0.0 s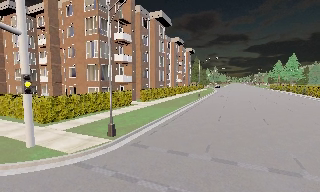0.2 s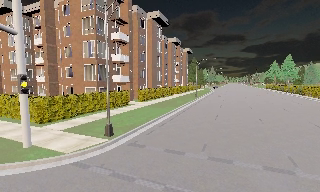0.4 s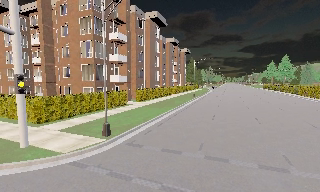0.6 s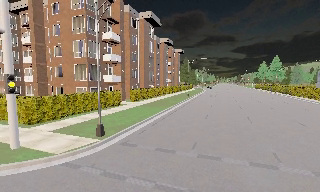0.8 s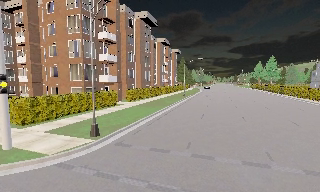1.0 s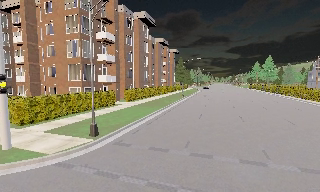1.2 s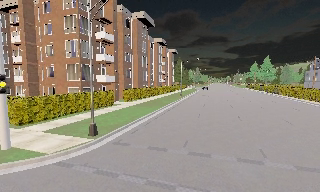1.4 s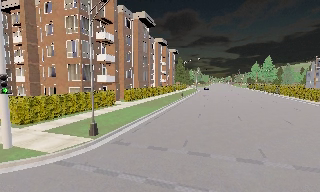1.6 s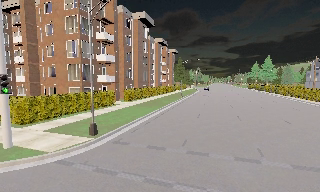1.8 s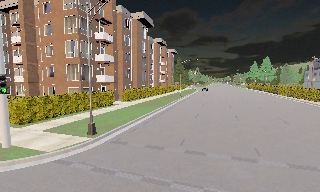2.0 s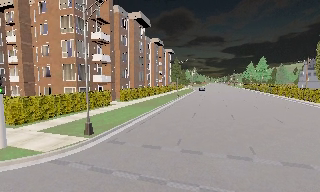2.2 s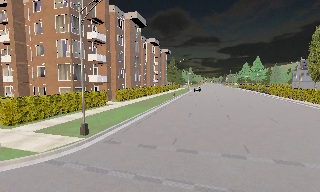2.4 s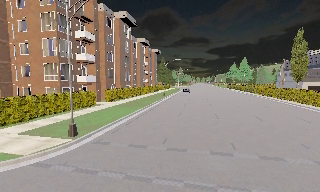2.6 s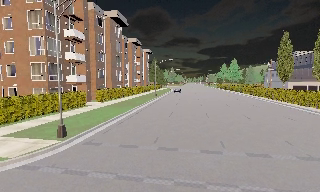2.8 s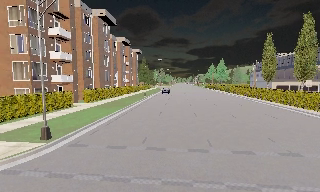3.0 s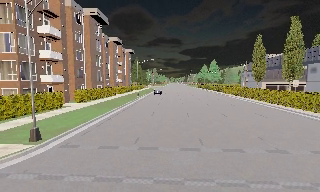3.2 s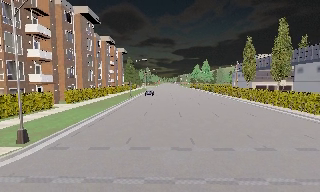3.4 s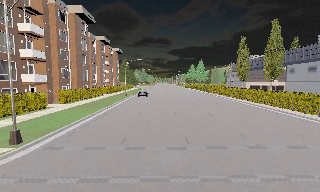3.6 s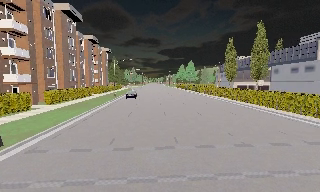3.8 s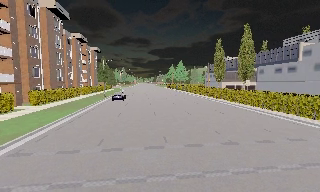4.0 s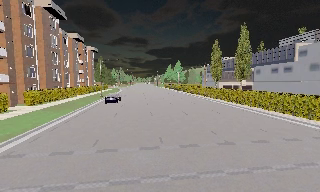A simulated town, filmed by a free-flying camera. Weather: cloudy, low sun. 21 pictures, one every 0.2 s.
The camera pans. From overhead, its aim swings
clockwise.
The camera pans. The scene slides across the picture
to the left.
0.0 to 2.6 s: The scene slides to the left, as the camera pans about 15 degrees to its right. It travels backward, about 1 m, so what stands in front gets smaller.
2.6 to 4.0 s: The camera swings to its right by about 20 degrees, and the scene slides to the left. It travels to its right, about 0.5 m, so close, fixed things drift to the left.
The film runs backward here.
